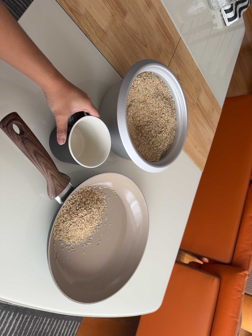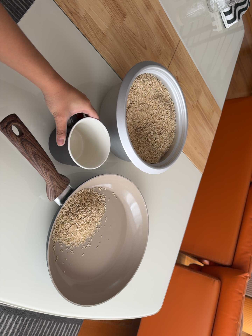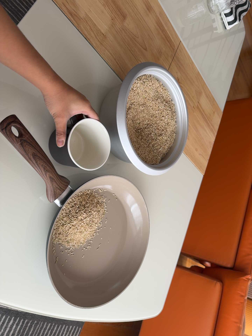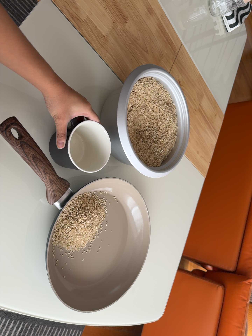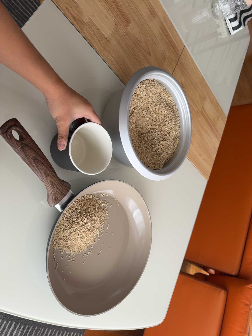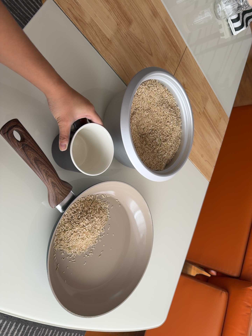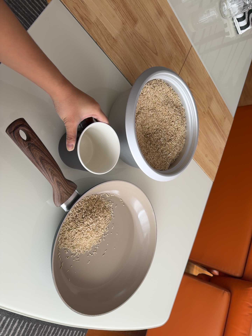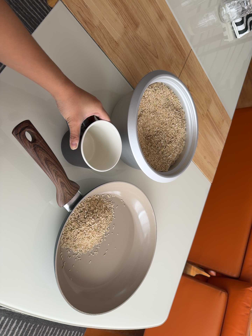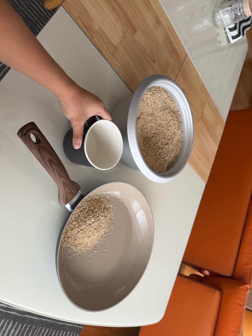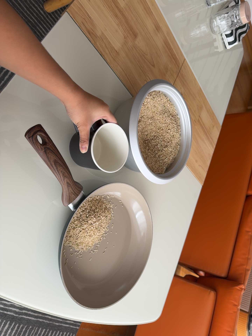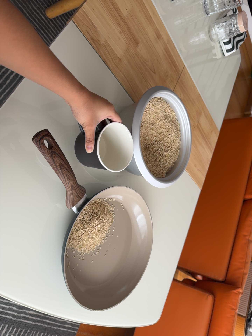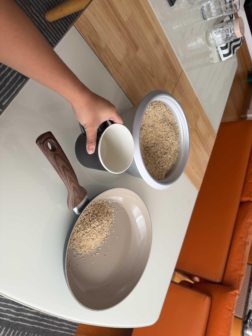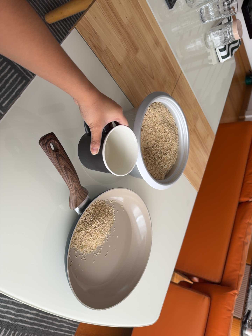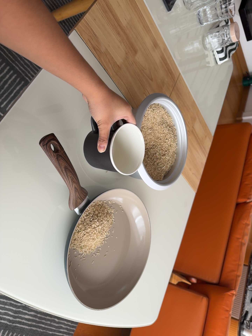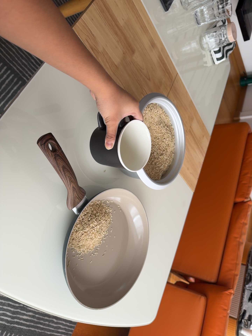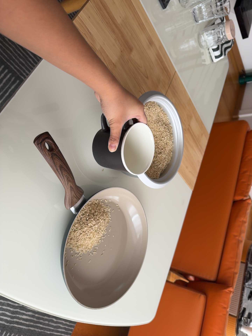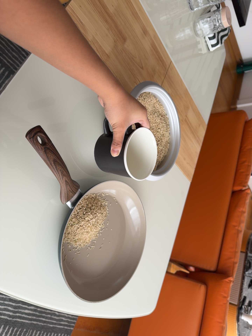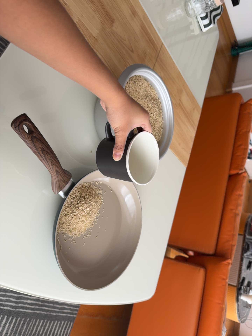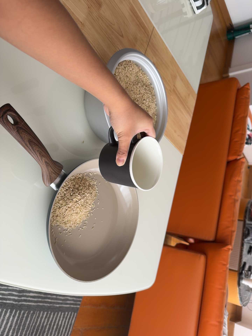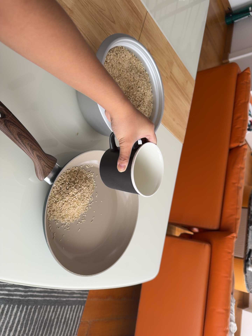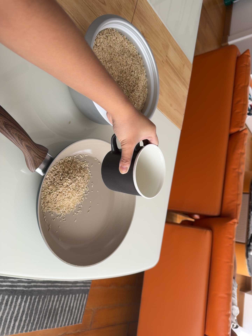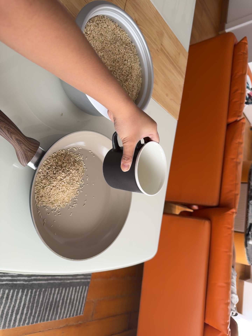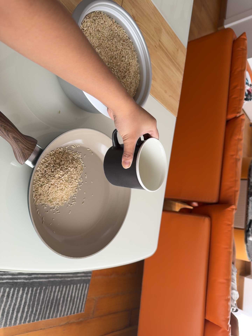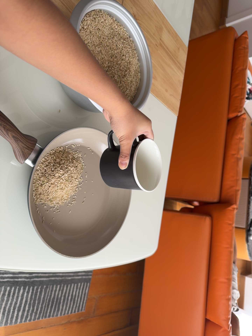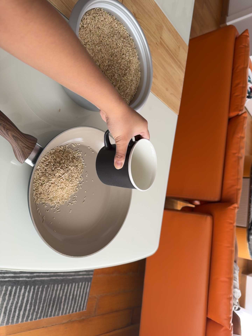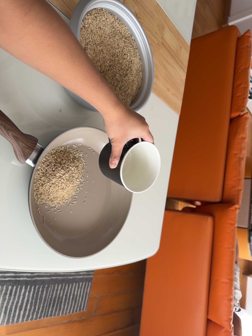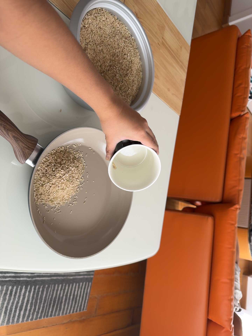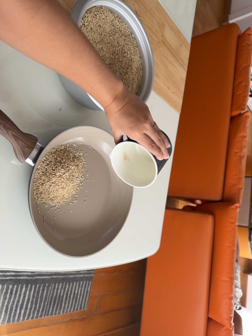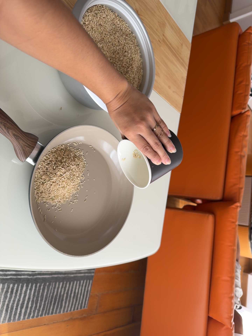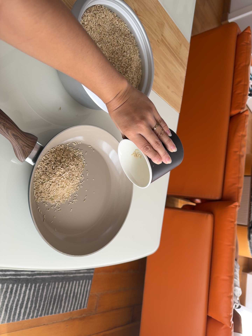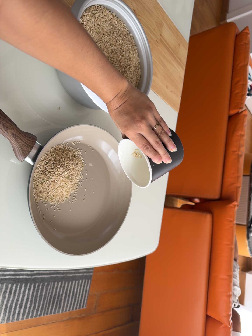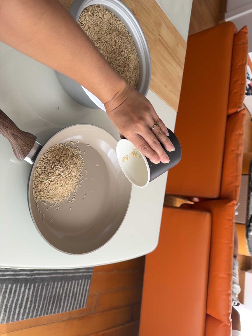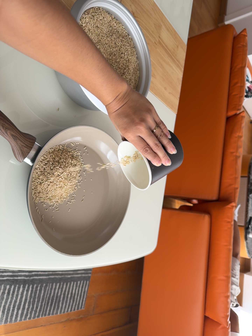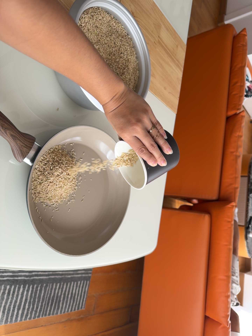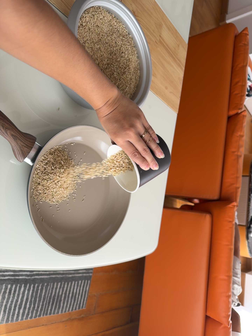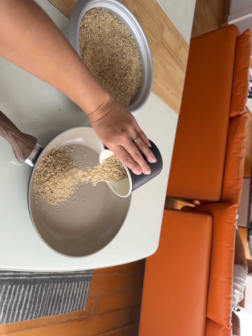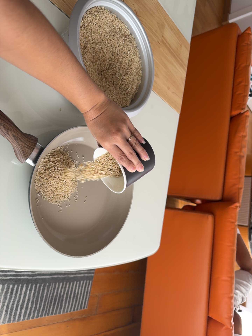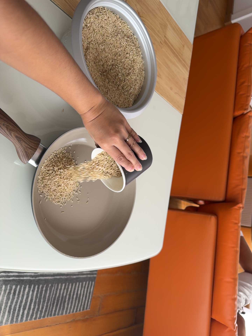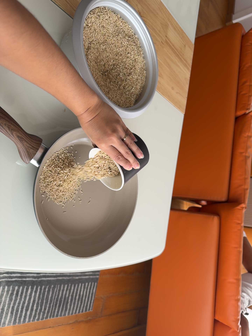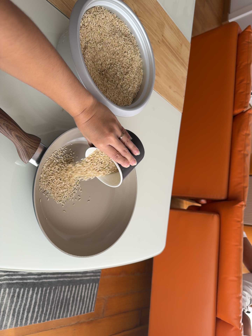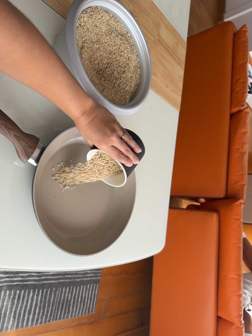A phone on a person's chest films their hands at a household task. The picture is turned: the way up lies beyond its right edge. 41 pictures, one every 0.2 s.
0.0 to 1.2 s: The camera shifts only a little, or ends up much as it began.
1.2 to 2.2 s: The camera travels backward and to its left, about 8 cm, so what stands in front gets smaller.
2.2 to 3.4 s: The camera shifts only a little, or ends up much as it began.
3.4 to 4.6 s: The camera travels forward and to its right, about 8 cm, so what stands in front looms larger. Its aim tips toward the bottom of its view by about 10 degrees, and the scene shifts upward. It rolls about its line of sight by about 10 degrees, and the scene rotates counterclockwise.
4.6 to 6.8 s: The camera keeps its place and its aim.
6.8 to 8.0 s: The camera shifts only a little, or ends up much as it began.
The film runs backward here.
